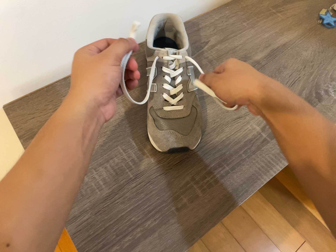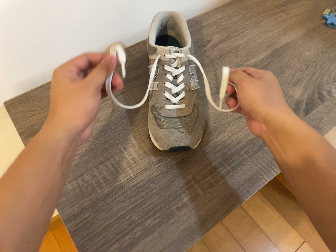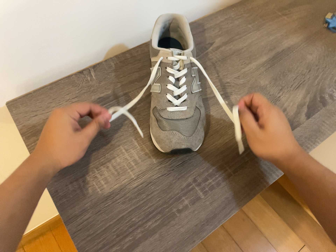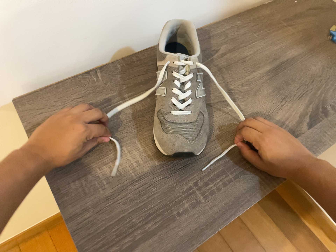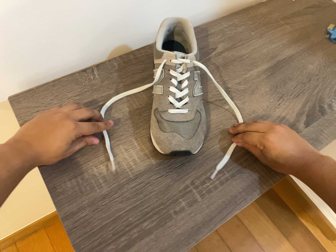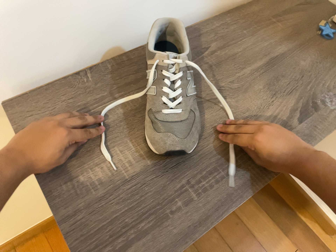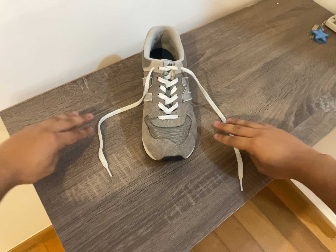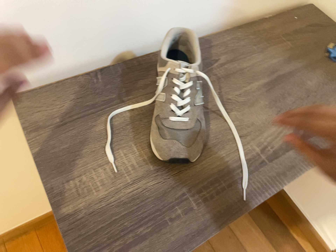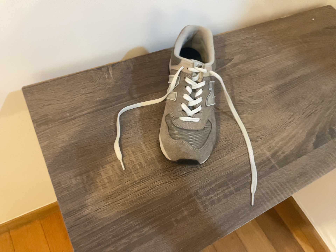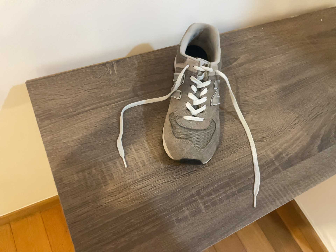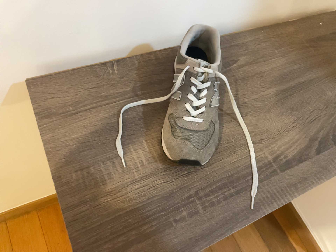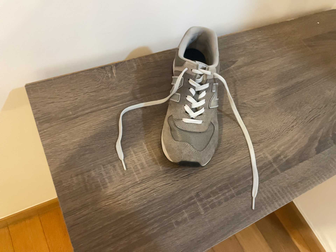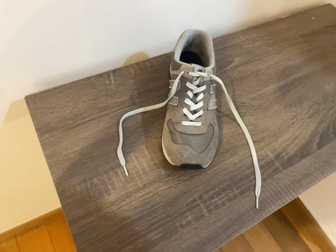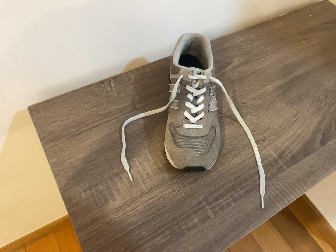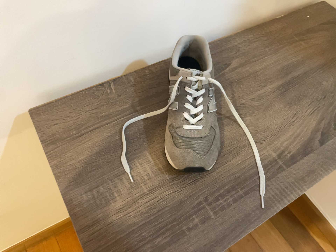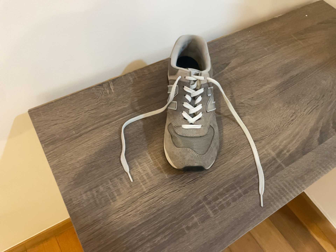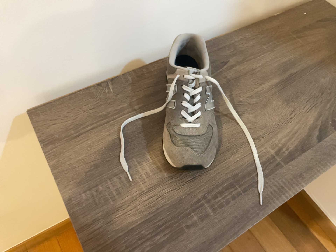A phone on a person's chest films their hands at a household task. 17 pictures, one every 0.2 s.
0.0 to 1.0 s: The camera shifts only a little, or ends up much as it began.
1.0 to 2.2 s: The camera rolls about its line of sight by about 10 degrees, and the scene rotates clockwise.
2.2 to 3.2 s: The camera shifts only a little, or ends up much as it began.
The film runs backward here.
